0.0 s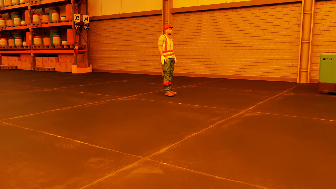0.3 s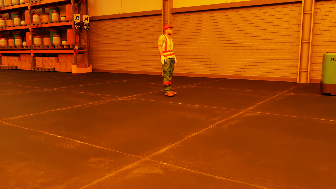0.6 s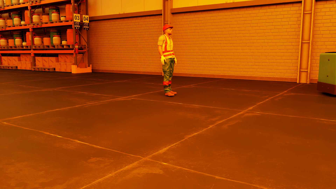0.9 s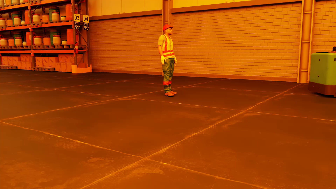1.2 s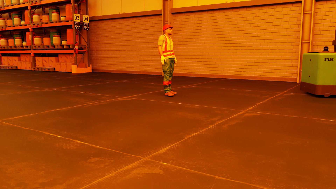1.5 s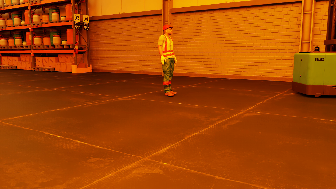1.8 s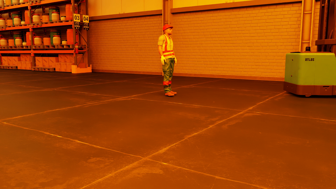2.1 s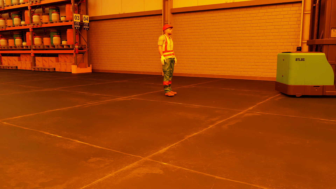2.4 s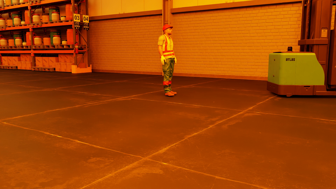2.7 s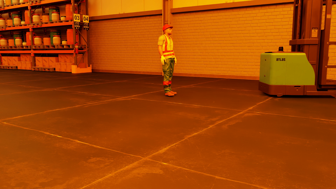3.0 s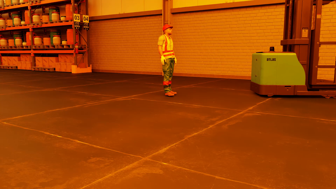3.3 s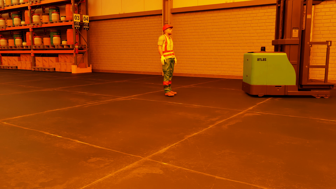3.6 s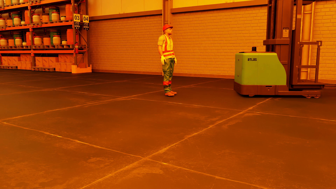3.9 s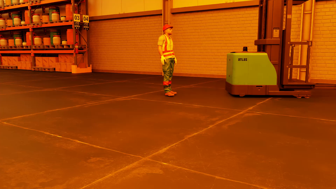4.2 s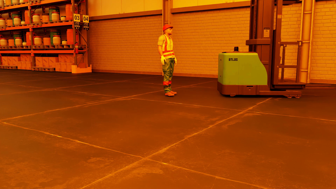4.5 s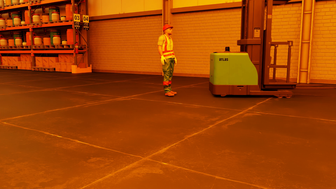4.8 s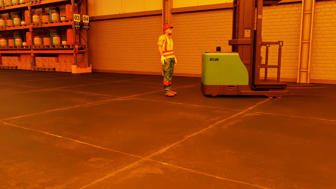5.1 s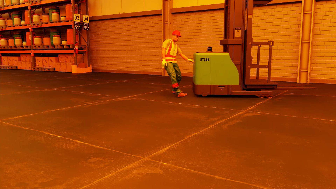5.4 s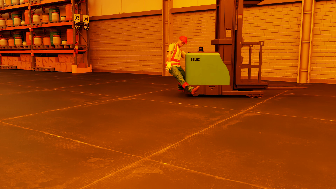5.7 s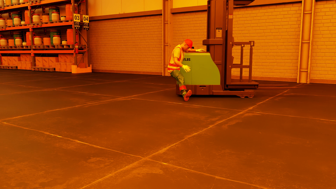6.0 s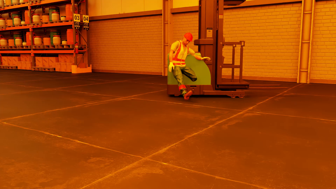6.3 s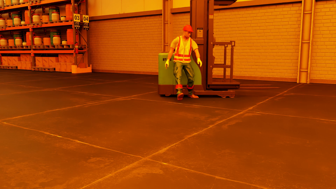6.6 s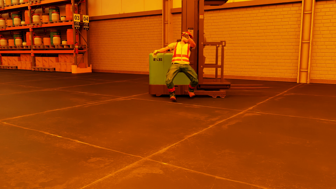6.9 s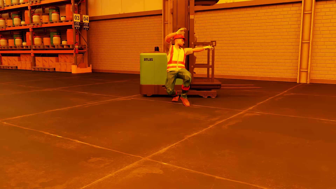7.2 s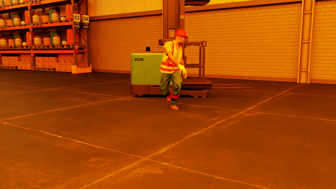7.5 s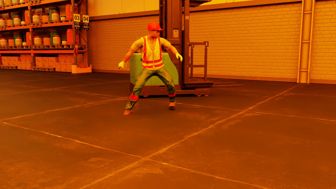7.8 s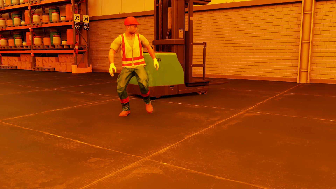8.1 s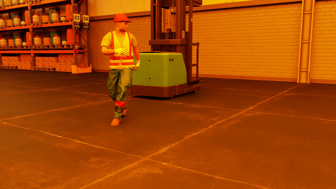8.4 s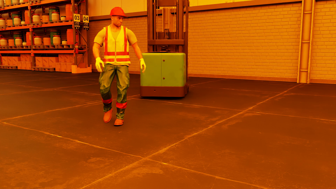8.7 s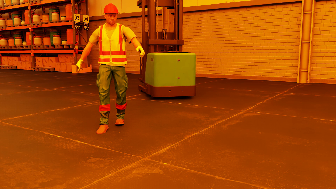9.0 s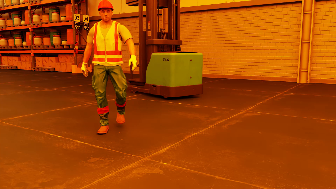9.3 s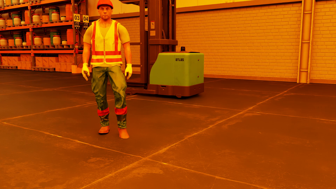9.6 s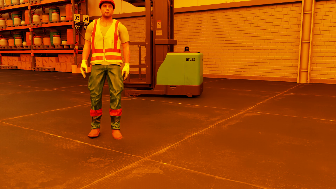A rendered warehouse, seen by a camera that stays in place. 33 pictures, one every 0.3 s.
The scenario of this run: Near miss between a forklift and a person.
